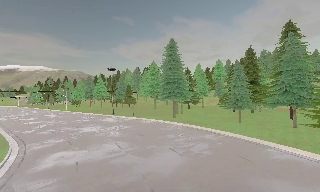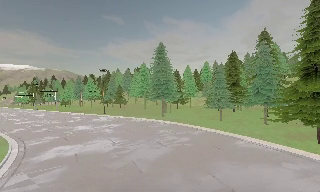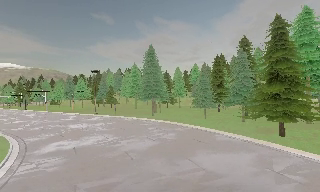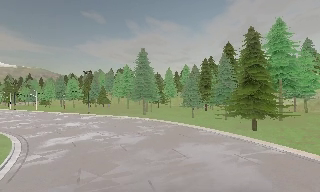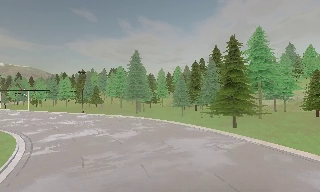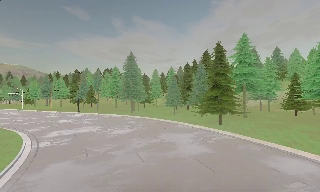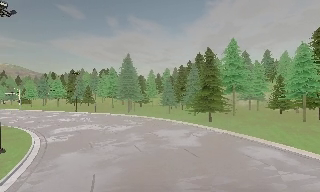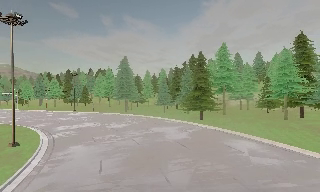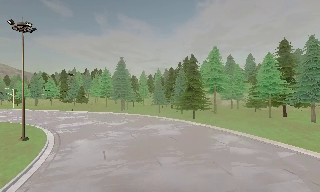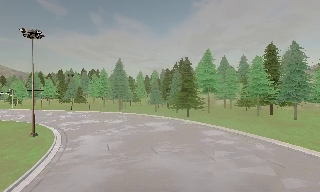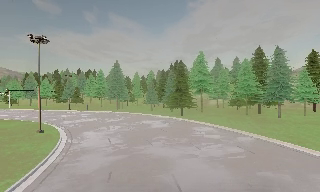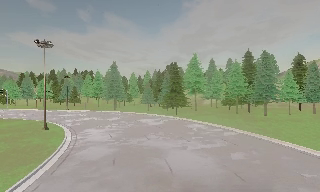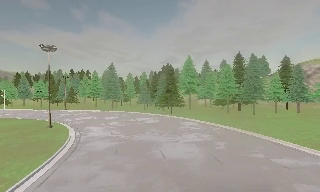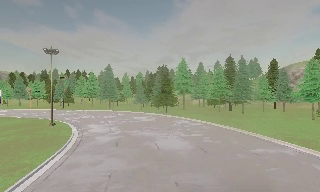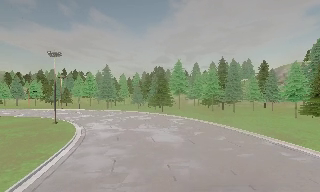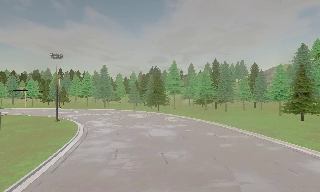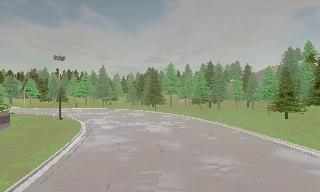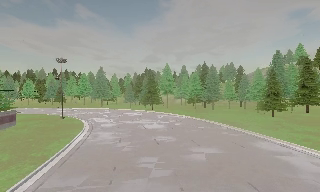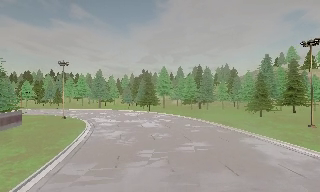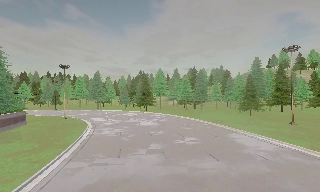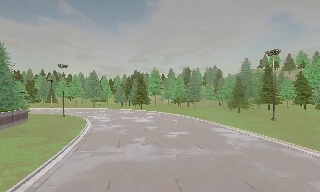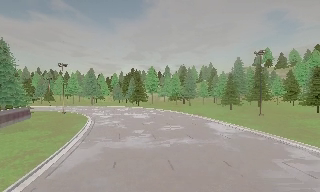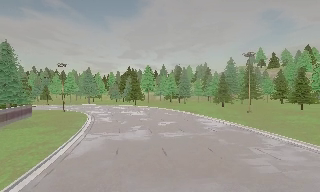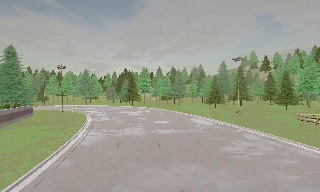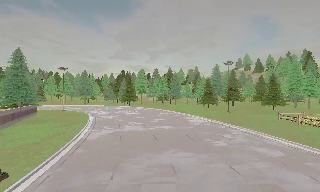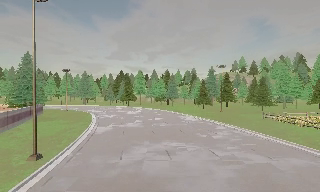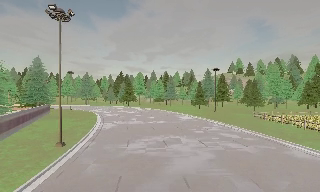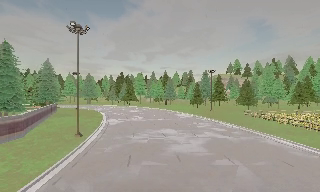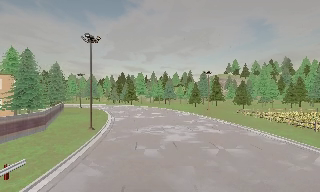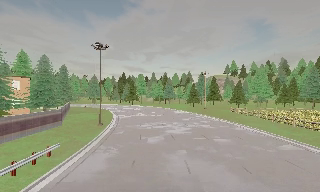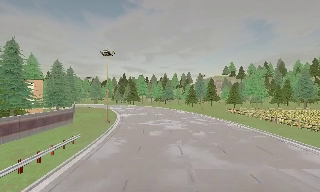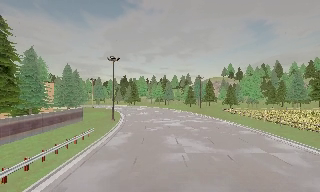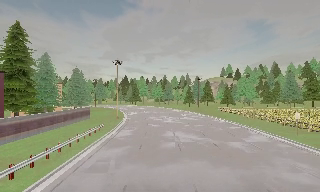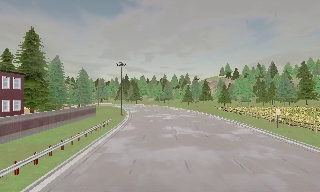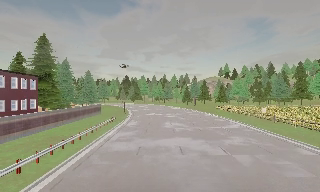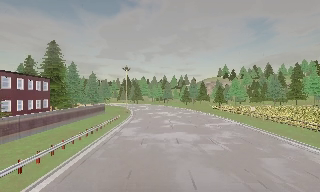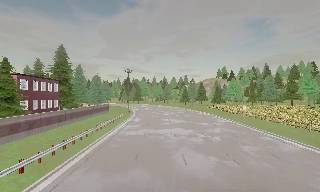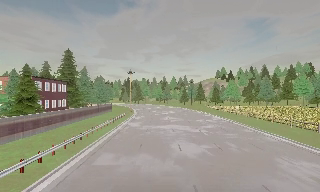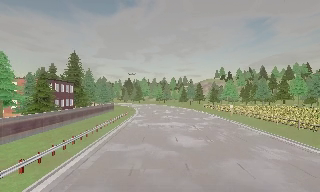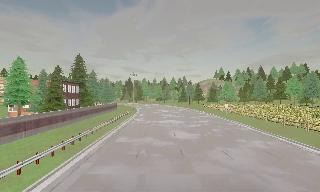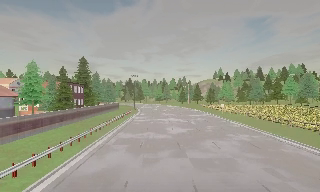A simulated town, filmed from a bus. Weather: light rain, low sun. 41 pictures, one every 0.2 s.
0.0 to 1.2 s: The scene slides to the left, as the camera pans about 15 degrees to its right. It travels backward, about 13 m, so what stands in front gets smaller.
1.2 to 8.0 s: The camera swings to its right by about 25 degrees, and the scene slides to the left. It travels backward, about 85 m, so what stands in front gets smaller.
The film runs backward here.
